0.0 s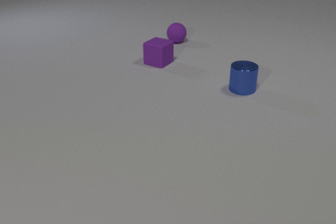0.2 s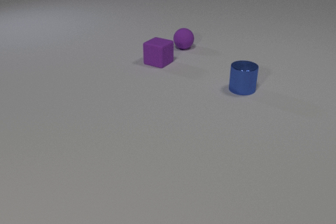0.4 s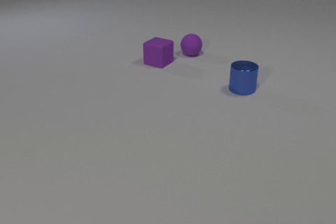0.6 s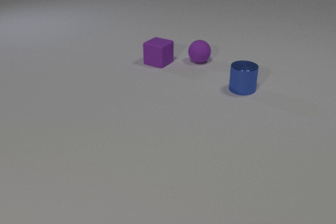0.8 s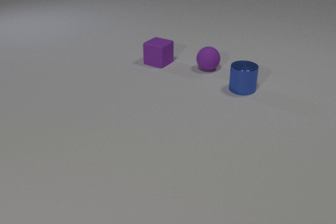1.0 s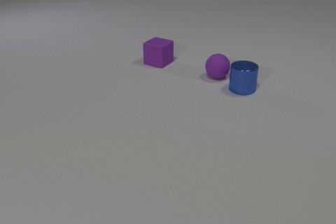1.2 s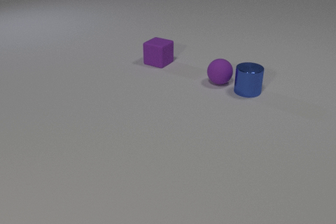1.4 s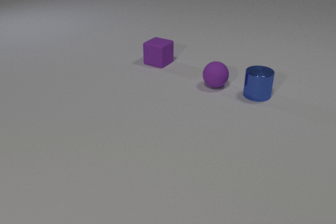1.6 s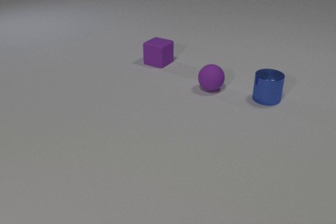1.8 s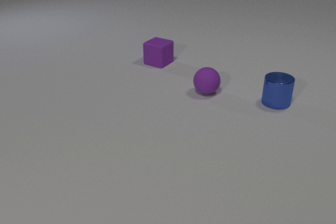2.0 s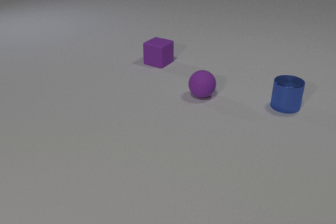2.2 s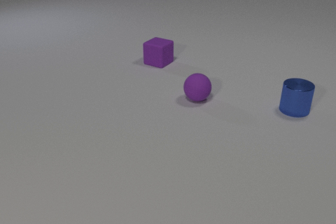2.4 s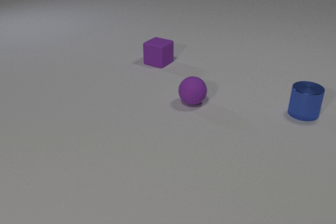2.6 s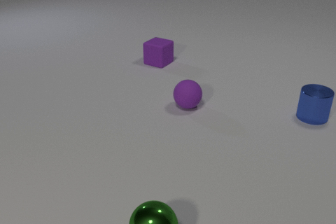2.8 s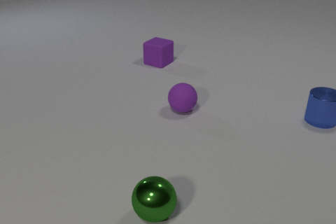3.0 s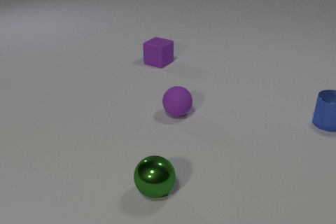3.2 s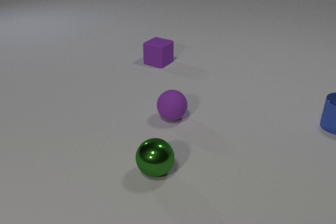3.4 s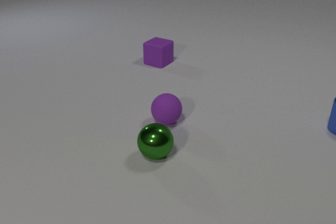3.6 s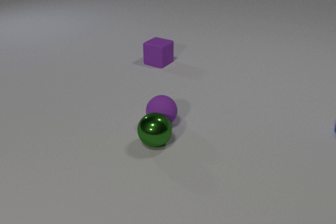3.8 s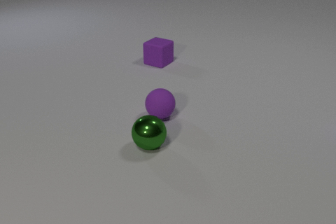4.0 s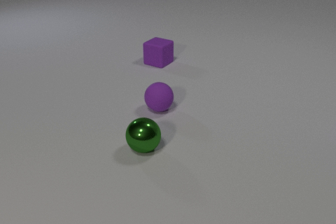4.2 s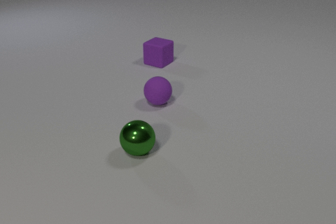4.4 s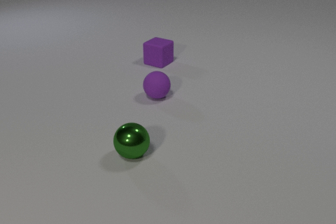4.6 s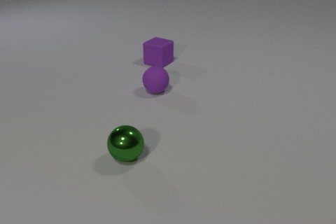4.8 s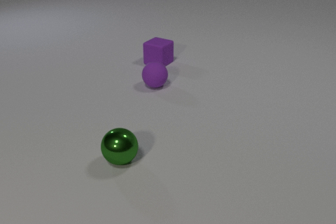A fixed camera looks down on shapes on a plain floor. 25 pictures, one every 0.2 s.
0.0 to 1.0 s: The purple rubber sphere rolls toward the camera and to the right.
1.0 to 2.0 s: The purple rubber sphere rolls toward the camera. The blue metal cylinder slides to the right and toward the camera. The purple rubber sphere and the blue metal cylinder collide.
2.0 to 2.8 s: The purple rubber sphere rolls toward the camera and to the left. The blue metal cylinder slides to the right and toward the camera. The green metal sphere comes in at the bottom edge, rolls away from the camera.
2.8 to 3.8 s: The purple rubber sphere rolls to the left and toward the camera. The blue metal cylinder slides to the right, leaves at the right edge. The green metal sphere rolls away from the camera. The purple rubber sphere and the green metal sphere collide.
3.8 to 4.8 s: The purple rubber sphere rolls away from the camera. The green metal sphere rolls to the left and toward the camera.
Are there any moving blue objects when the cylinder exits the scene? no.
How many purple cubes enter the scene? 0.
How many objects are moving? 3.
